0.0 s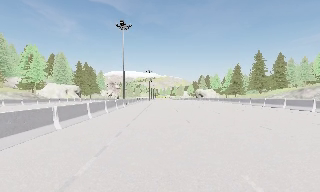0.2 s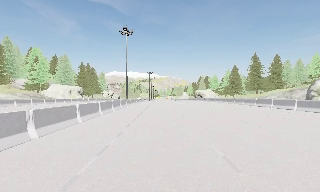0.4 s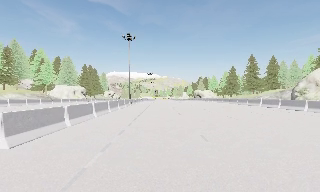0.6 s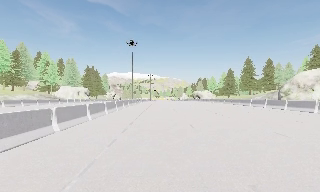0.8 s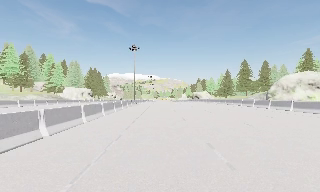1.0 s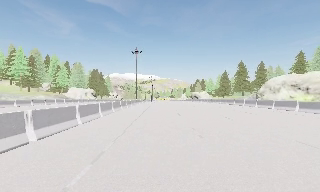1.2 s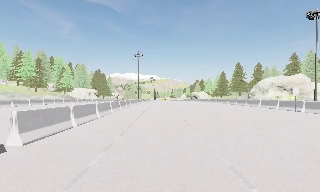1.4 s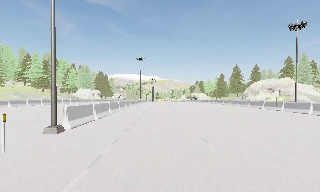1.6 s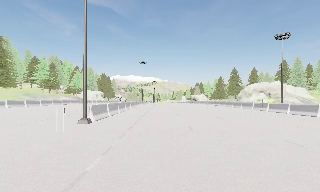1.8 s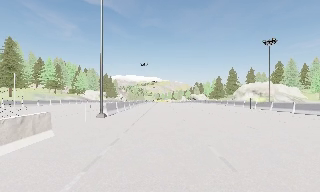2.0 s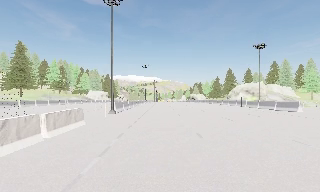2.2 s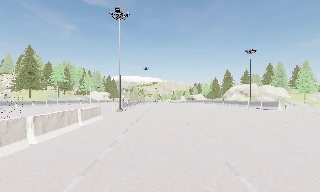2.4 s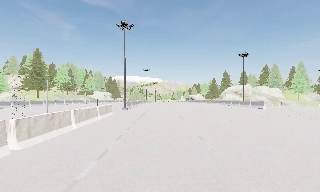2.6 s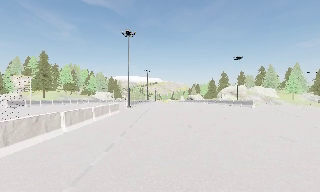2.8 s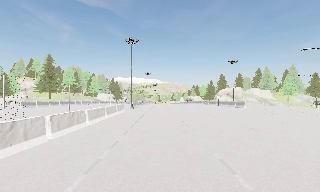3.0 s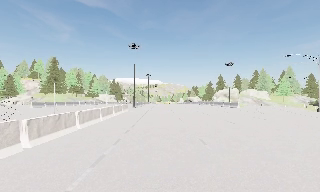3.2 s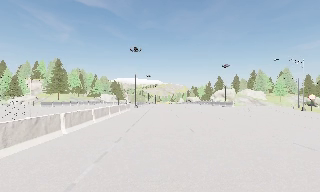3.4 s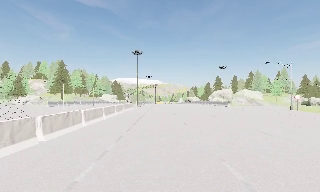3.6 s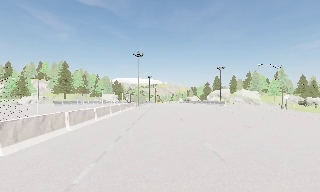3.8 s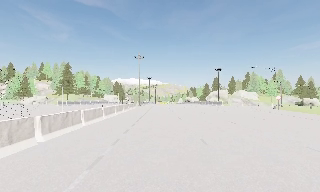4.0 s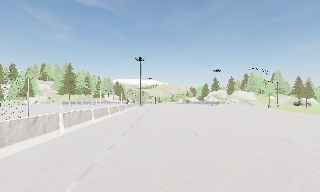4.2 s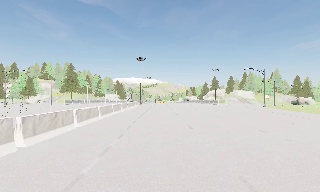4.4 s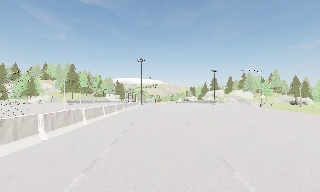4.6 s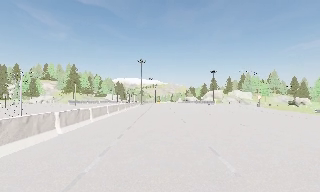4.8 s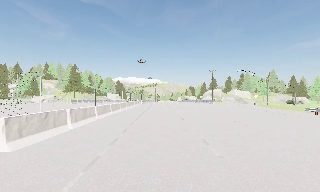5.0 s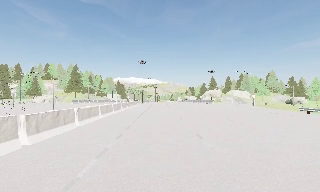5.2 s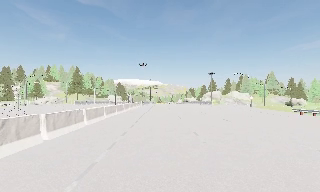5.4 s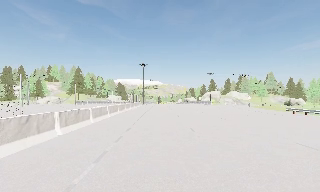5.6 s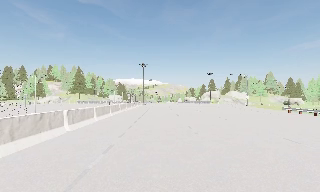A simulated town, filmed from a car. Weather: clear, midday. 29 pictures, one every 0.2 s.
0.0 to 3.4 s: The camera travels backward, about 45 m, so what stands in front gets smaller.
3.4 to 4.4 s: The camera travels backward, about 7 m, so what stands in front gets smaller. It loses speed.
4.4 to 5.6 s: The camera travels backward, about 5 m, so what stands in front gets smaller.
The film runs backward here.
